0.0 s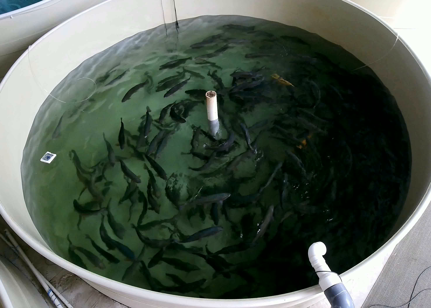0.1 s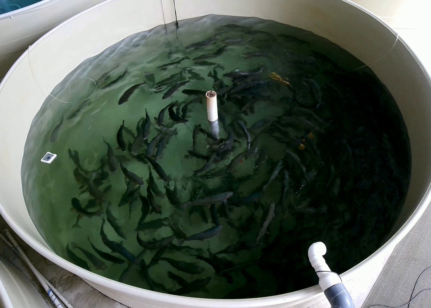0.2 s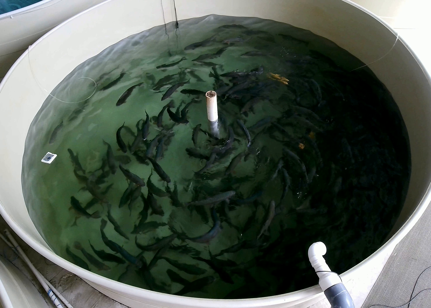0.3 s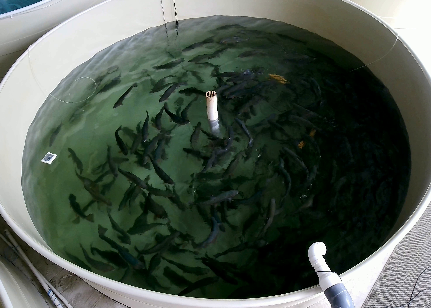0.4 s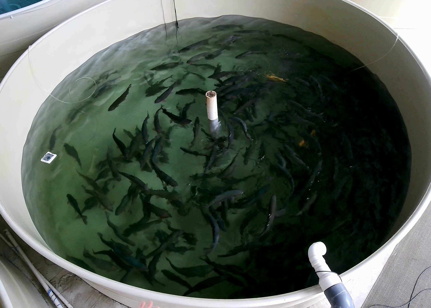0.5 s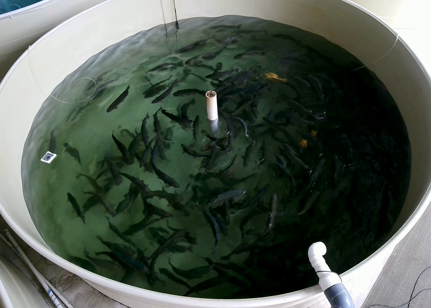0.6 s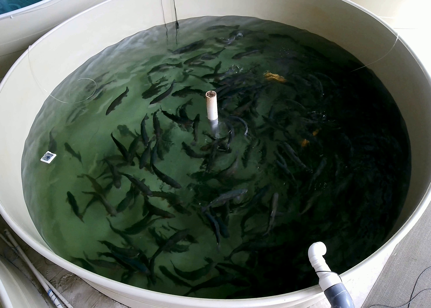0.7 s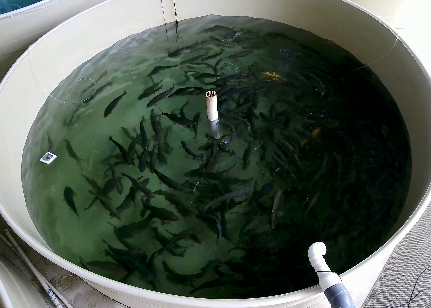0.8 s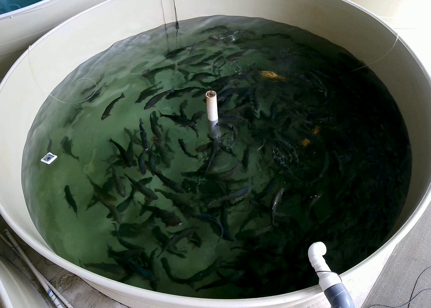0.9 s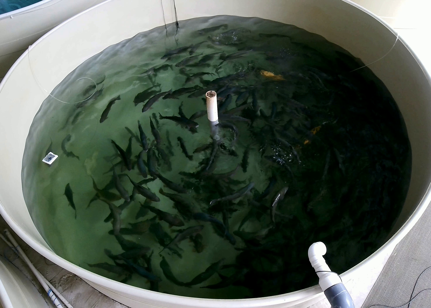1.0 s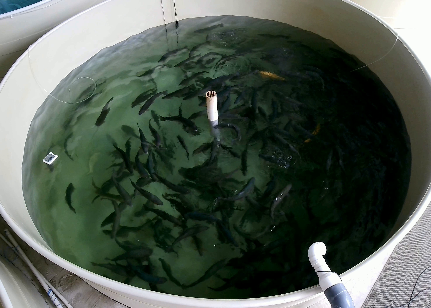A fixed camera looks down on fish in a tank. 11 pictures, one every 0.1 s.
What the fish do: Foraging.
